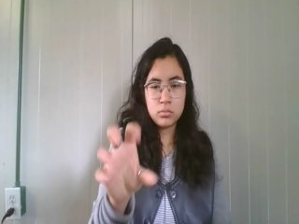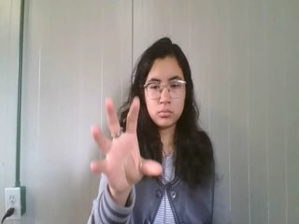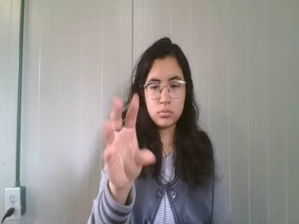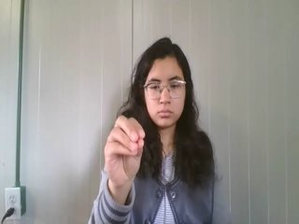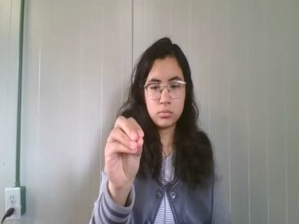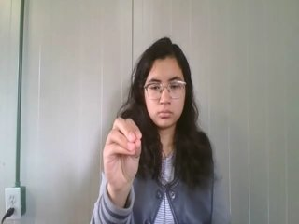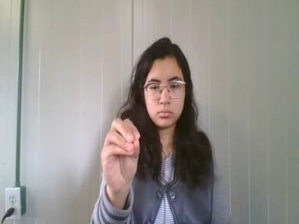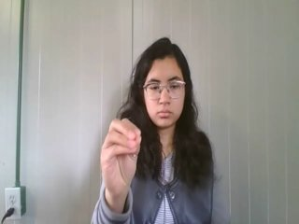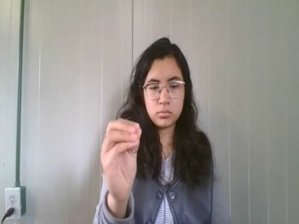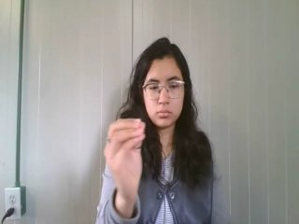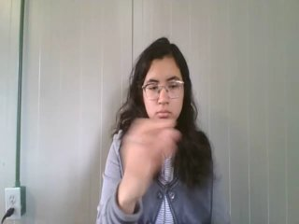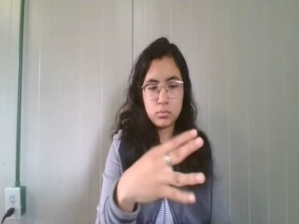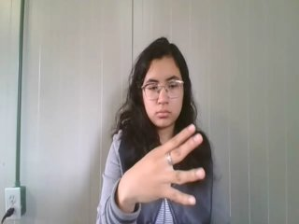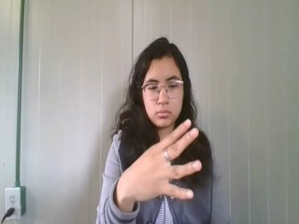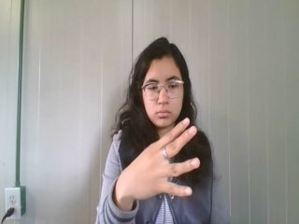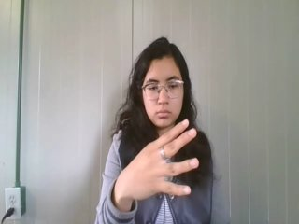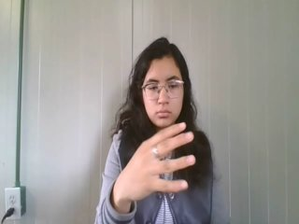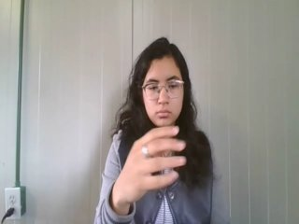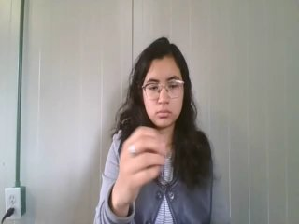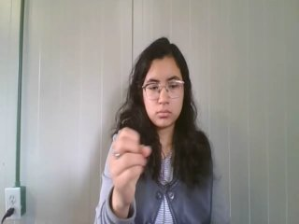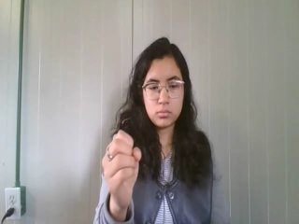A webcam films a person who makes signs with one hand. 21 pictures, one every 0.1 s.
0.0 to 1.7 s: On the screen the hand sweeps to the right. The name of the sign: Throw left.
